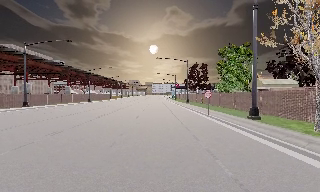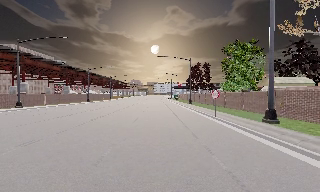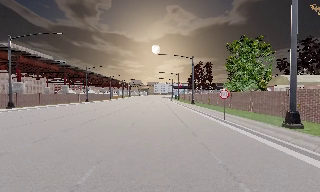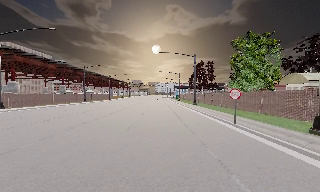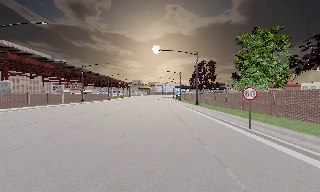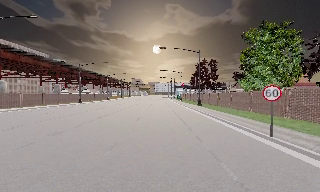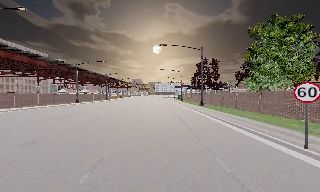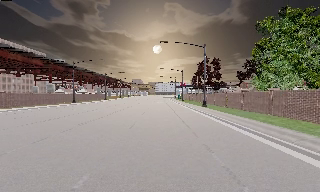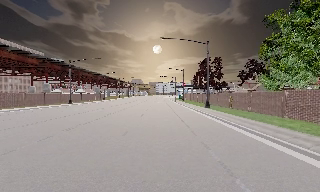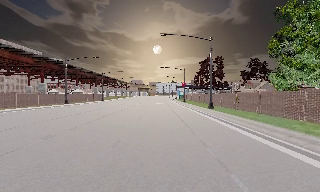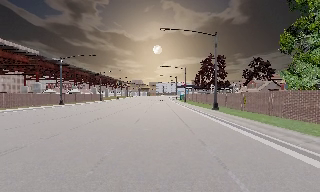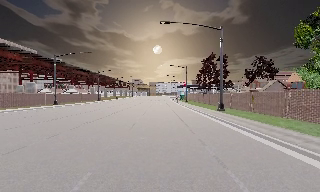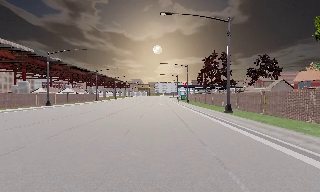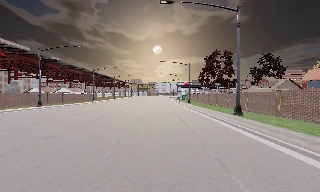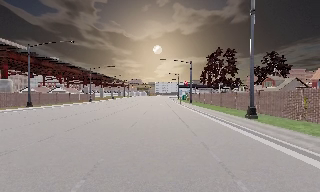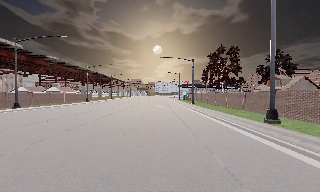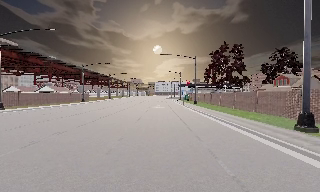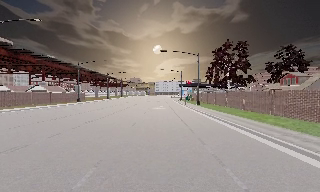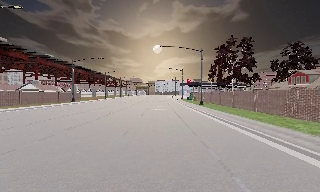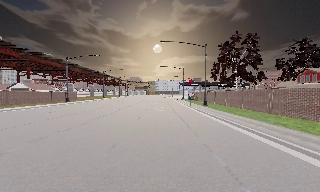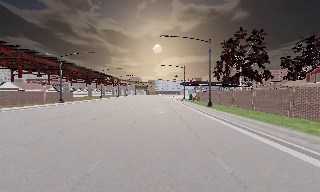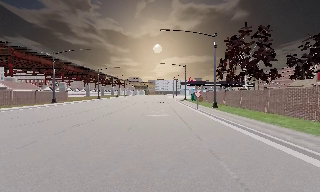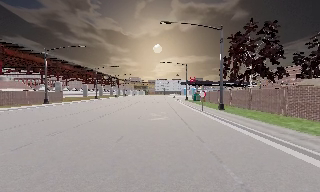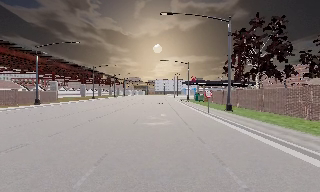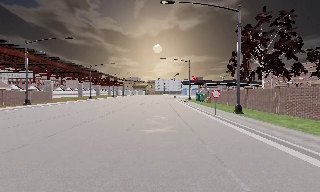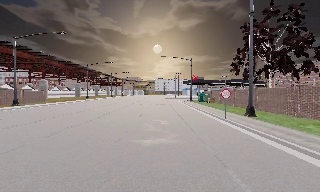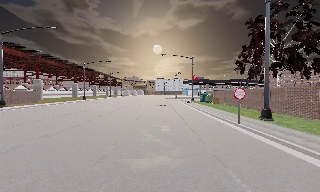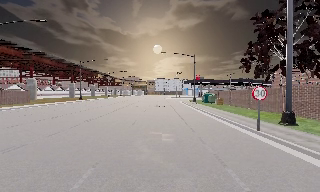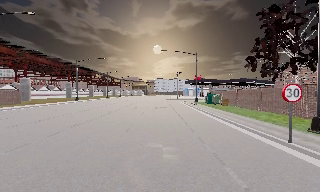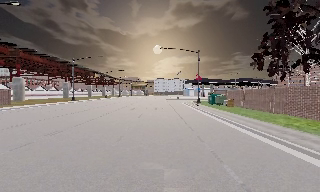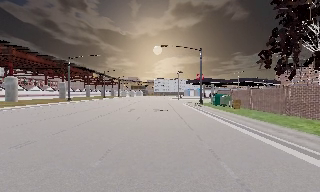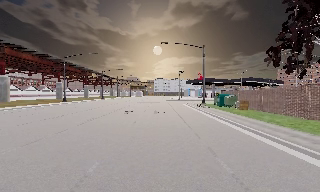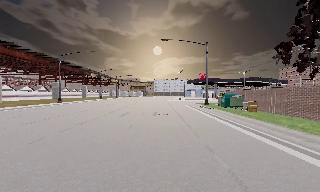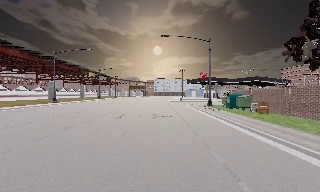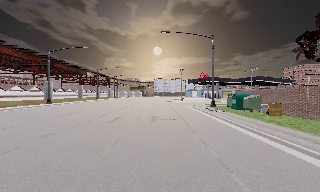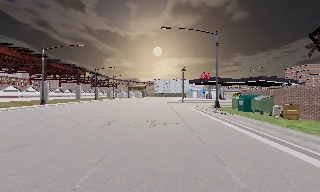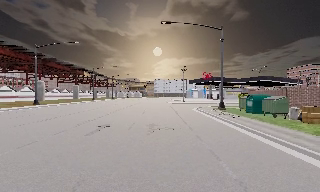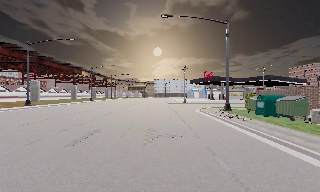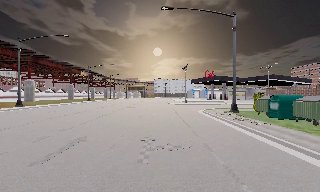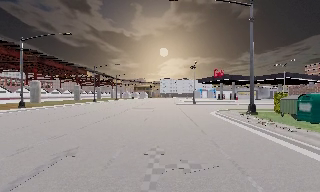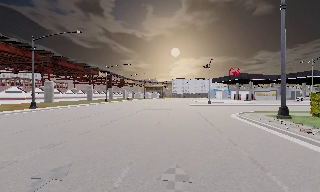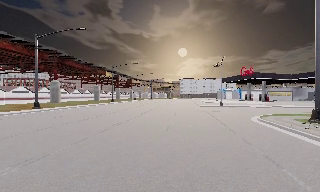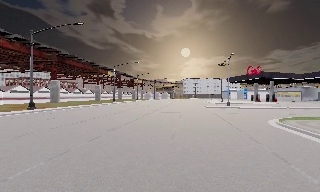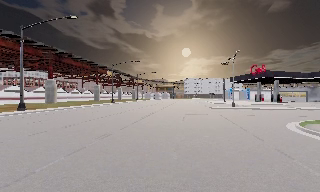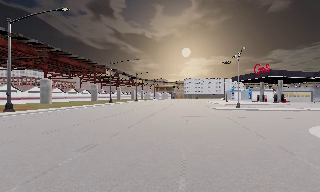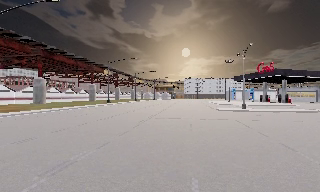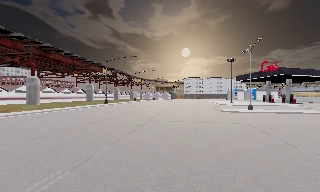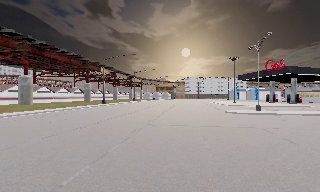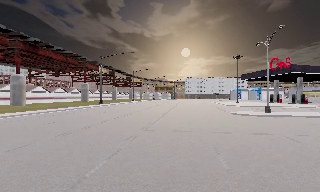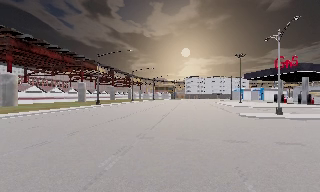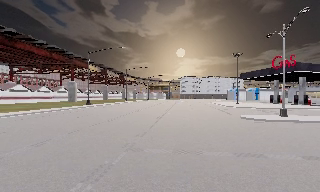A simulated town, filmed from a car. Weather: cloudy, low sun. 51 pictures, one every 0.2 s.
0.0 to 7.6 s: The camera travels forward, about 75 m, so what stands in front looms larger.
7.6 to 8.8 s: The camera swings to its left by about 10 degrees, and the scene slides to the right. It travels forward, about 10 m, so what stands in front looms larger.
8.8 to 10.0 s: The camera travels forward, about 10 m, so what stands in front looms larger.
The film runs forward here.
